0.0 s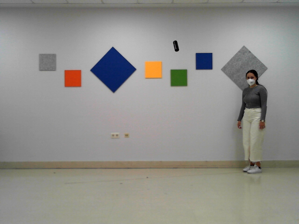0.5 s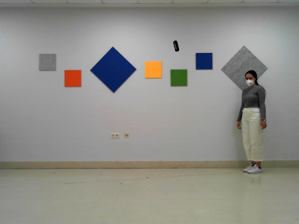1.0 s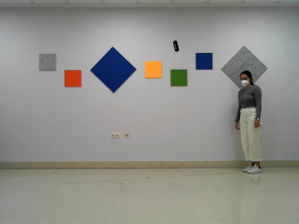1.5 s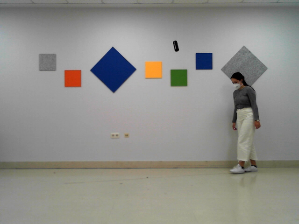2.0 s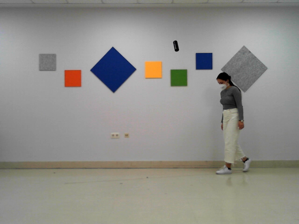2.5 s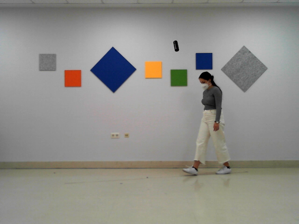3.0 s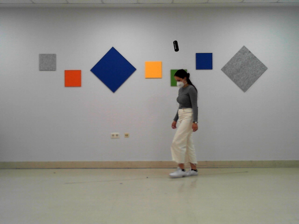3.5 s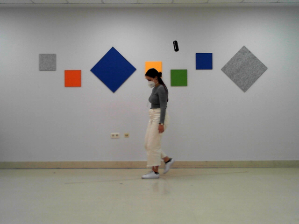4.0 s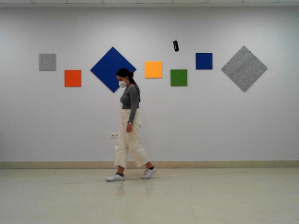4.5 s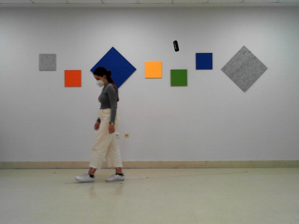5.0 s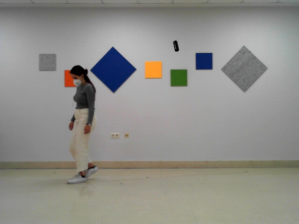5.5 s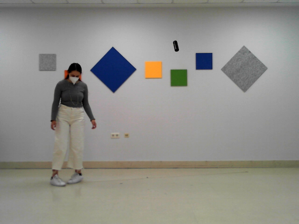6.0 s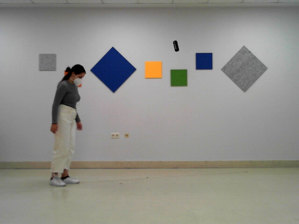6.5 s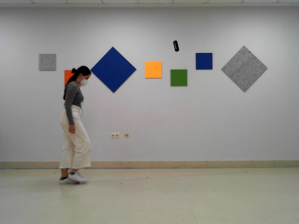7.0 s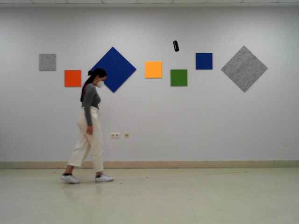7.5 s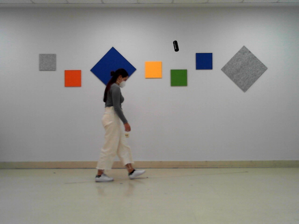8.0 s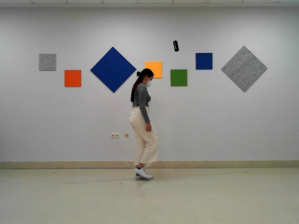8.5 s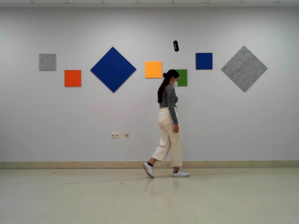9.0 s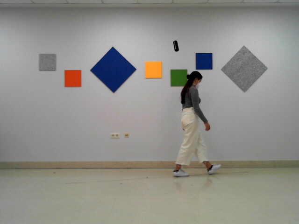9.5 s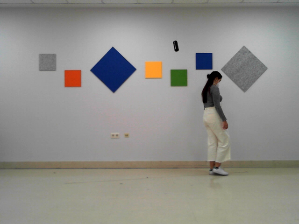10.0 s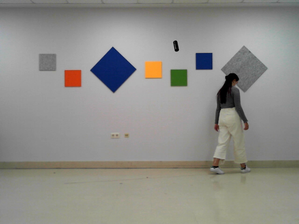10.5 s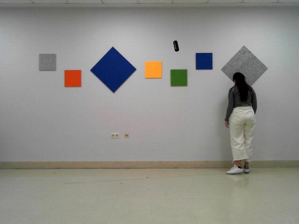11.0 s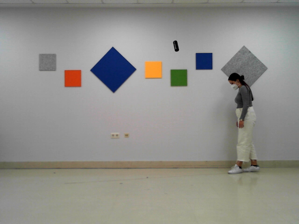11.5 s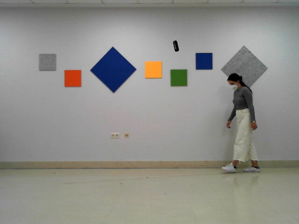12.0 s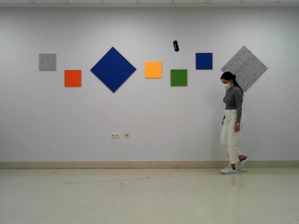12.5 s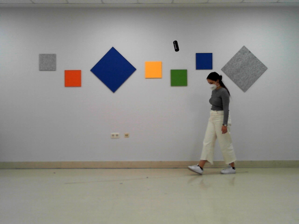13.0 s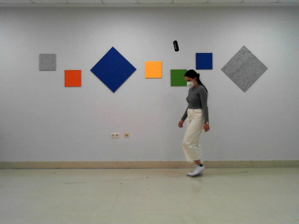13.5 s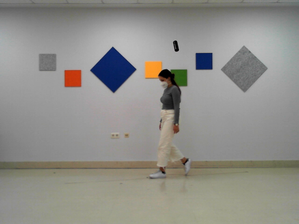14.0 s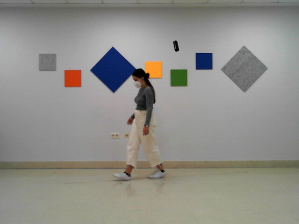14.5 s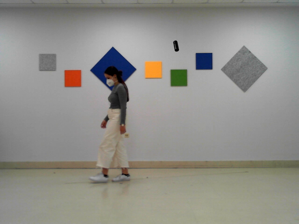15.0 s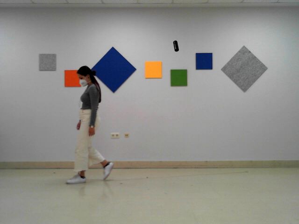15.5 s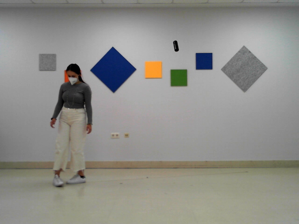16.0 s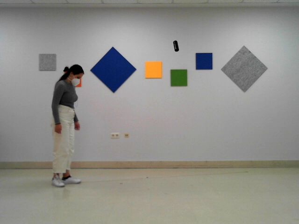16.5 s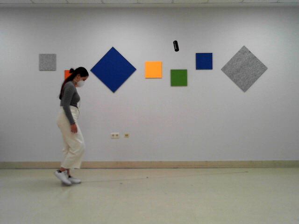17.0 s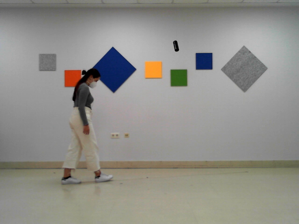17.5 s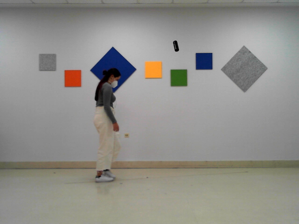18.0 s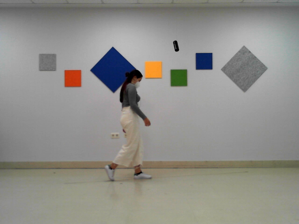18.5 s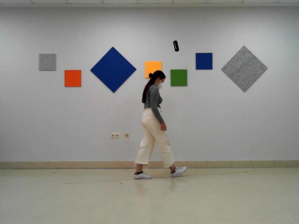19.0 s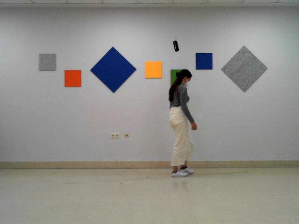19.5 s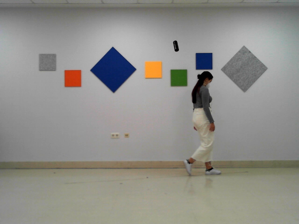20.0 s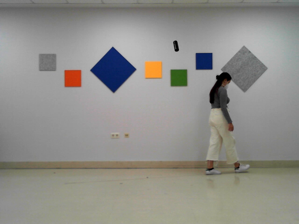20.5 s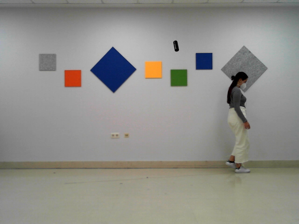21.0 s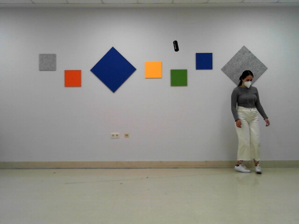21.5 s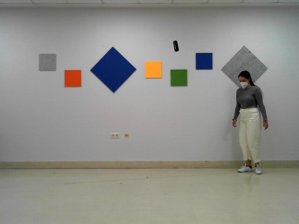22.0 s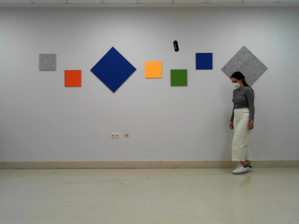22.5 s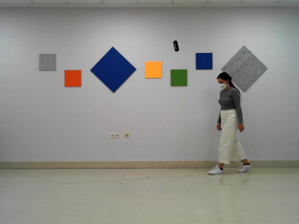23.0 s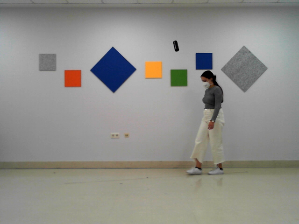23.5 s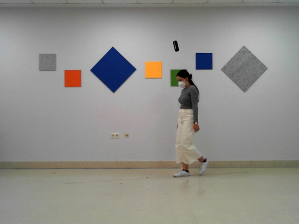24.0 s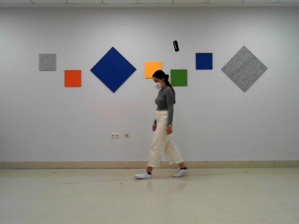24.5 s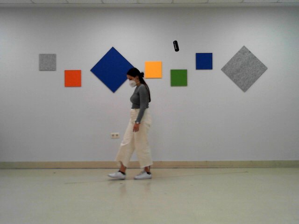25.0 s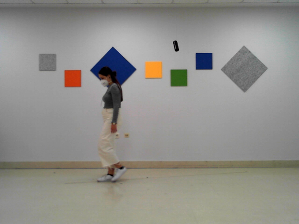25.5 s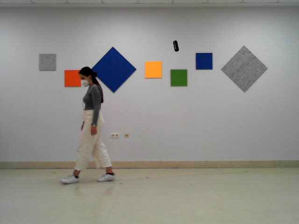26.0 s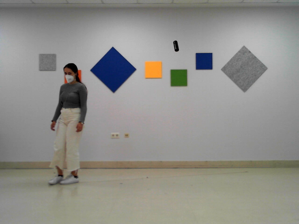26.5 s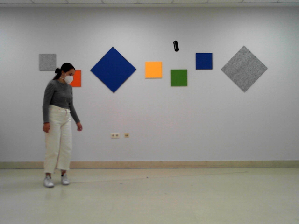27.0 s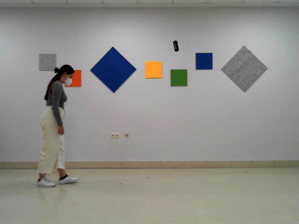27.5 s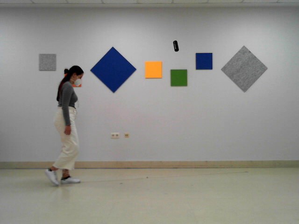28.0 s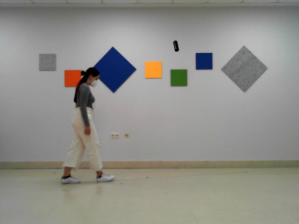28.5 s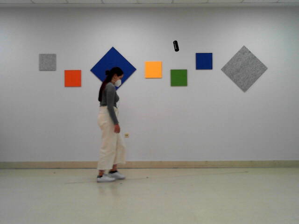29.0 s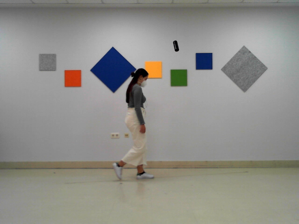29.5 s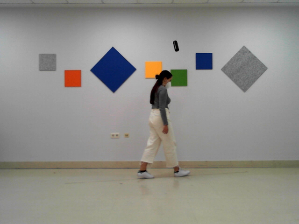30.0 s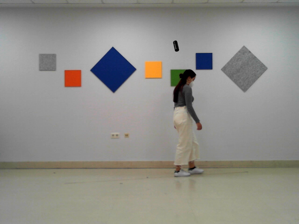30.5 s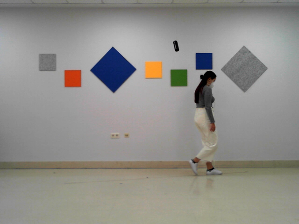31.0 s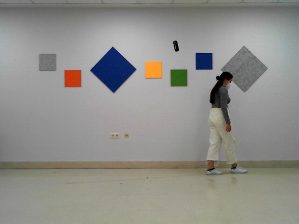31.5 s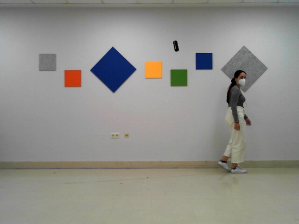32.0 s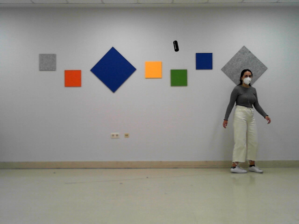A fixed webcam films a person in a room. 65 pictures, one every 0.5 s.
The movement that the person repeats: Walk along a line.
